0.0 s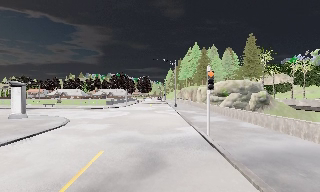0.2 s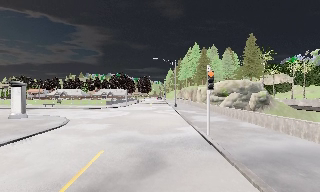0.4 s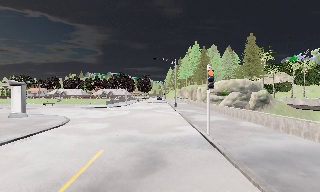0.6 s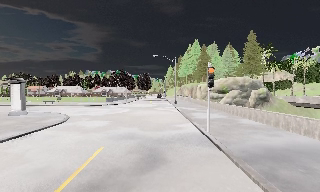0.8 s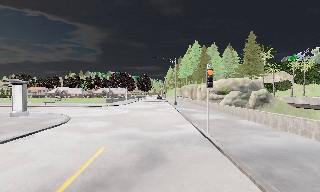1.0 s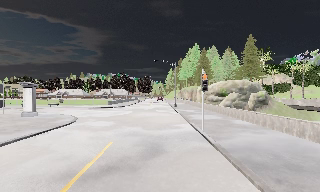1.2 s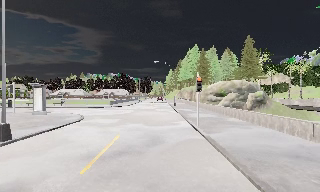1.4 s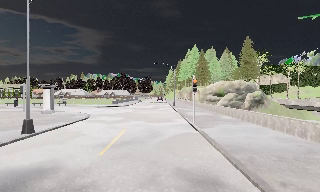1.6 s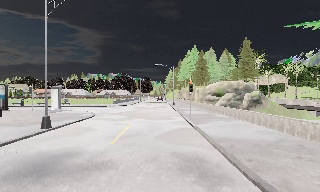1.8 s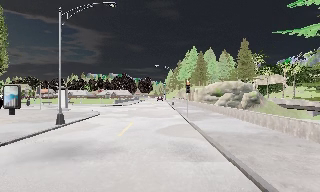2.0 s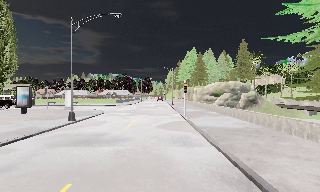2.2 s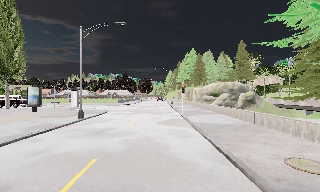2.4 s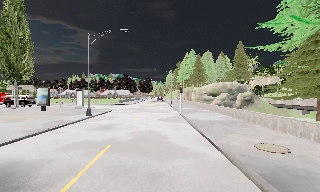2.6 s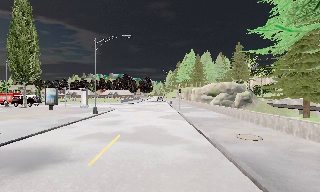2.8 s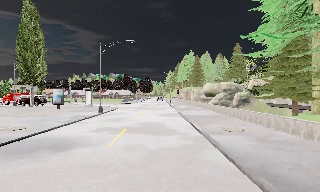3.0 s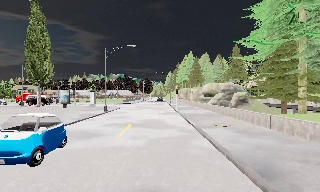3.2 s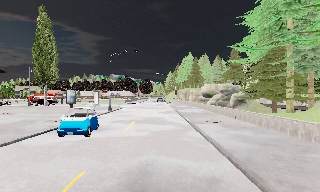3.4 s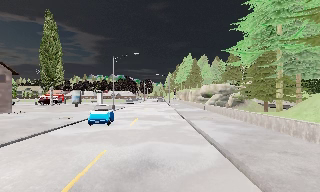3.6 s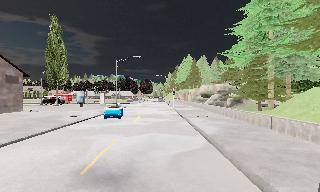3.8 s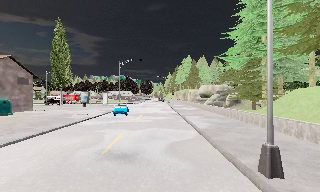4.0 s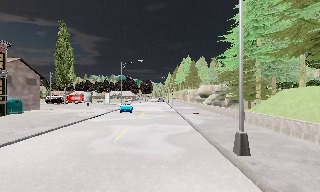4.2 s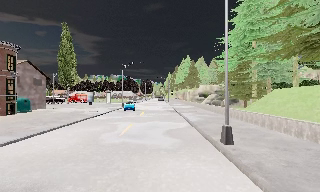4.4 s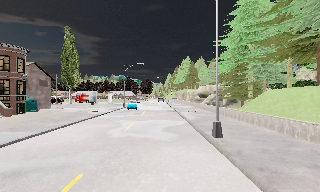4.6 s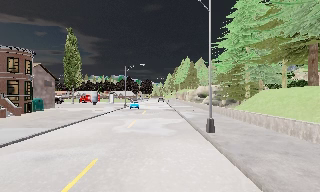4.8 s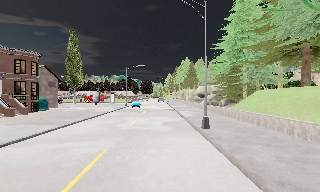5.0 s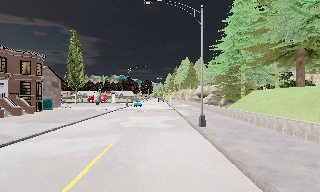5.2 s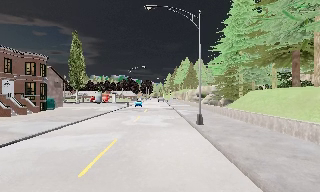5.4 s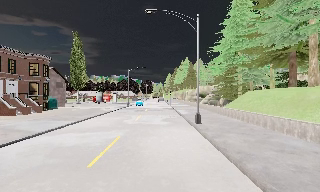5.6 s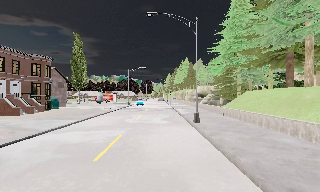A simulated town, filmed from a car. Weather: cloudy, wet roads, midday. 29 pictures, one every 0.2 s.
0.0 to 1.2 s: The camera travels backward, about 2 m, so what stands in front gets smaller. It gains speed.
1.2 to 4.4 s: The camera travels backward, about 20 m, so what stands in front gets smaller.
4.4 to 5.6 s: The camera travels backward, about 4 m, so what stands in front gets smaller. It loses speed.
The film runs backward here.
